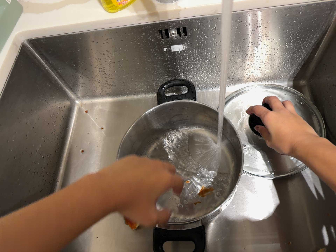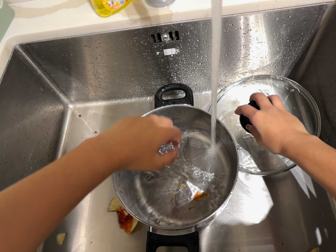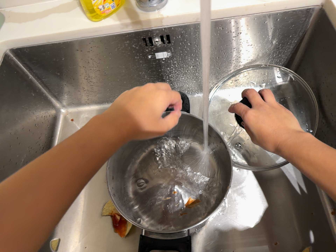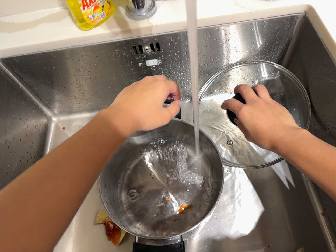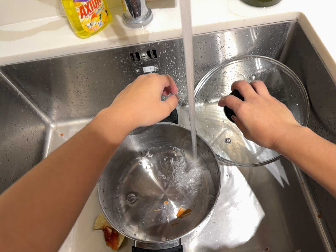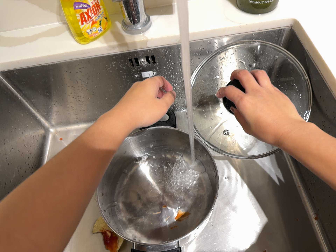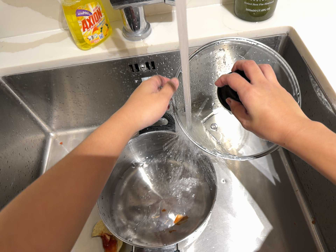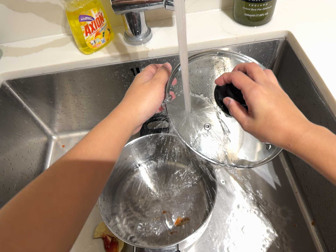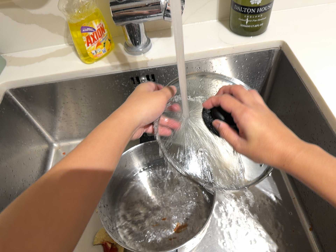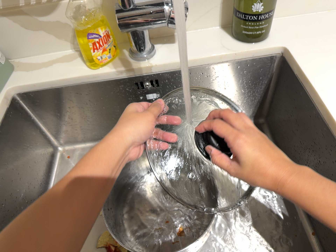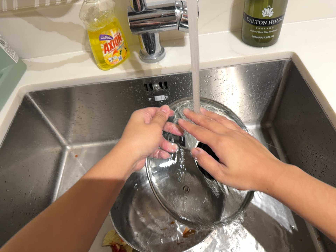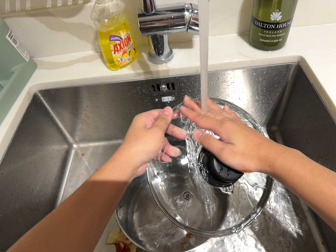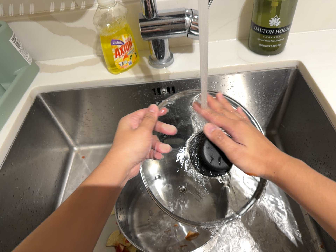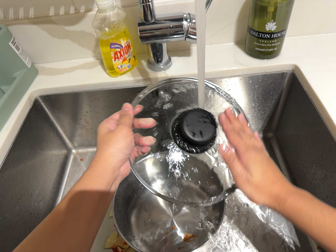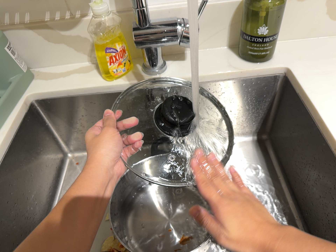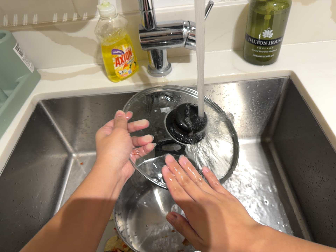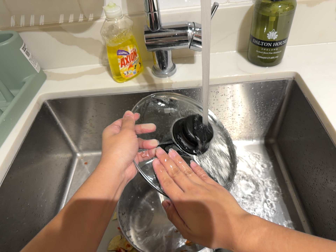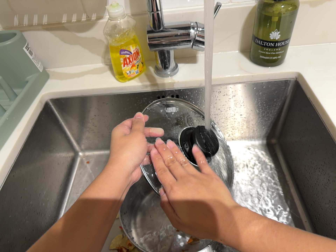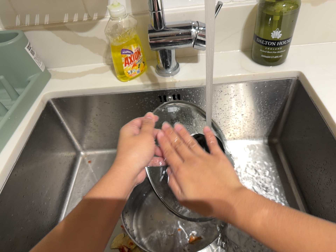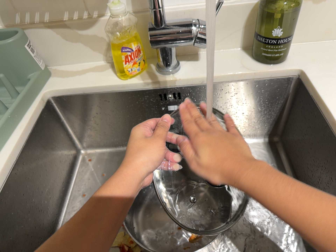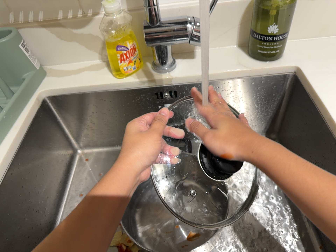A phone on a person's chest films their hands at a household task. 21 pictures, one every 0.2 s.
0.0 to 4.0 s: The camera travels backward, about 10 cm, so what stands in front gets smaller. Its aim tips toward the top of its view by about 15 degrees, and the scene shifts downward.
The film runs forward here.
